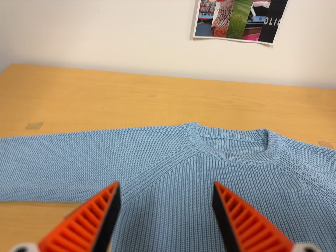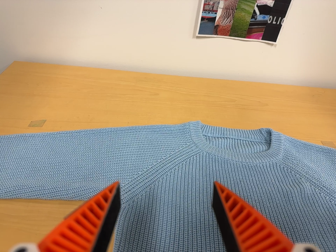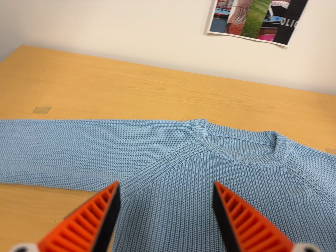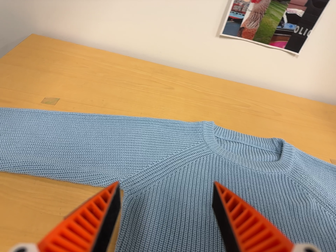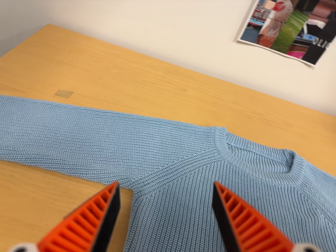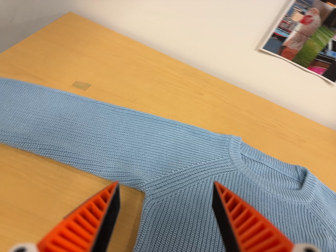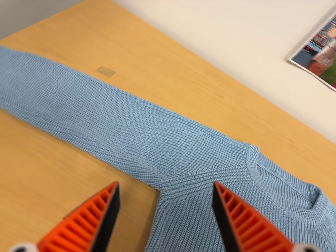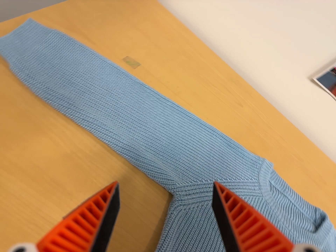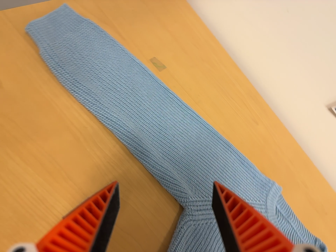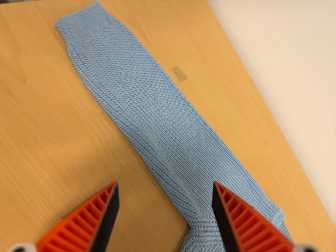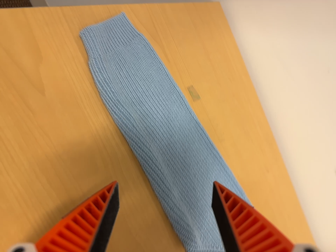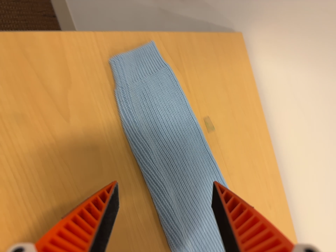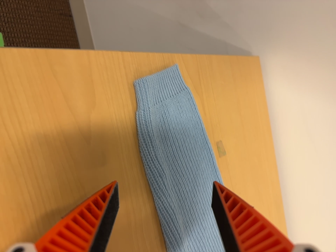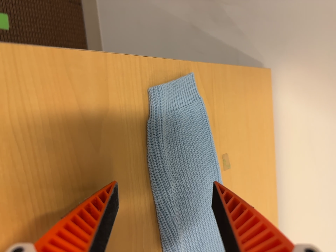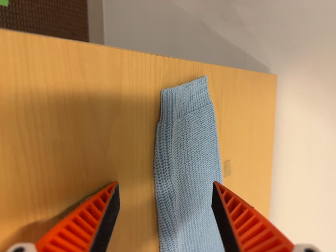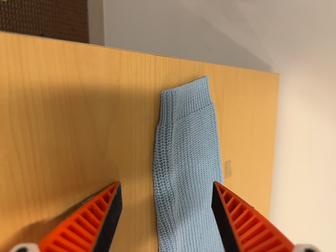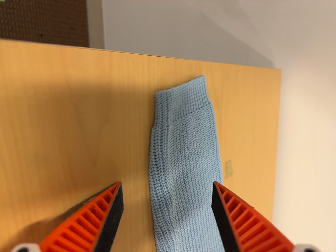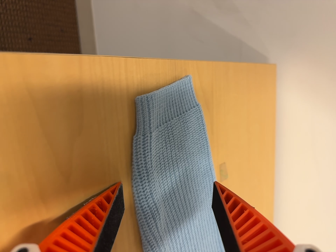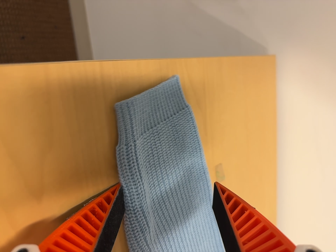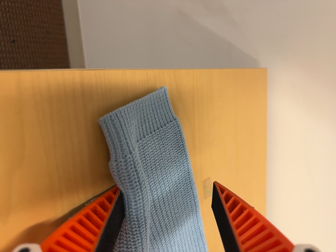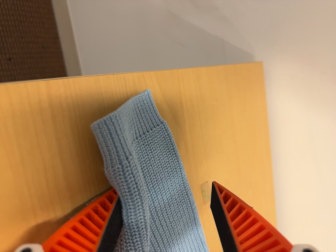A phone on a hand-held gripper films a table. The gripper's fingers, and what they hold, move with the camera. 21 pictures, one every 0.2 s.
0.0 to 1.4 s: The camera travels to its left, about 16 cm, so close, fixed things drift to the right. It rolls about its line of sight by about 35 degrees, and the scene rotates clockwise.
1.4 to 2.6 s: The camera travels to its left and toward the top of its view, about 20 cm, so close, fixed things drift to the right. It rolls about its line of sight by about 45 degrees, and the scene rotates clockwise.
2.6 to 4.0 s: The camera travels forward, to its right and toward the top of its view, about 10 cm, so what stands in front looms larger.
The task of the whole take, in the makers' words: left arm across.
The film runs forward here.
